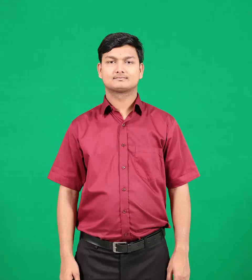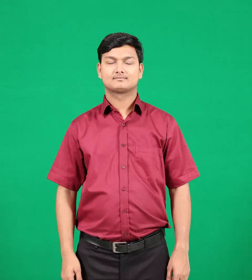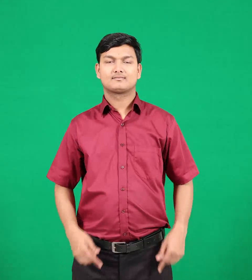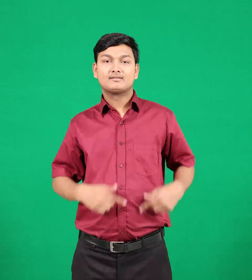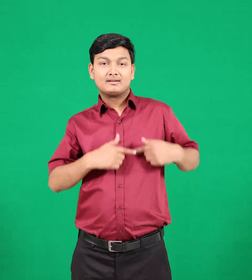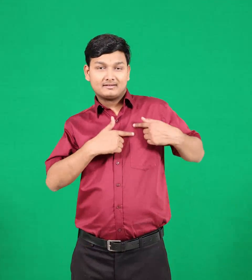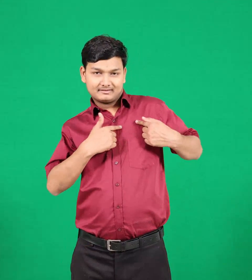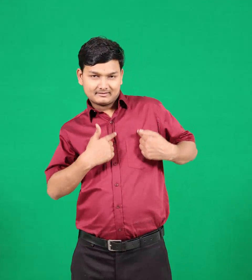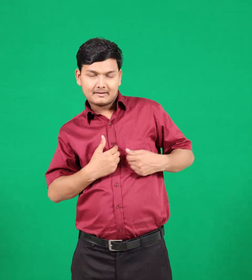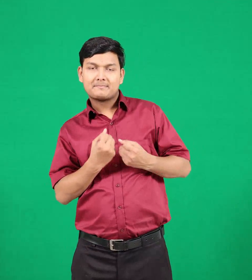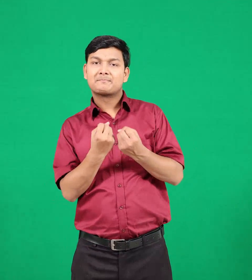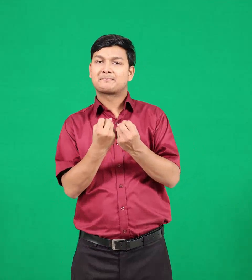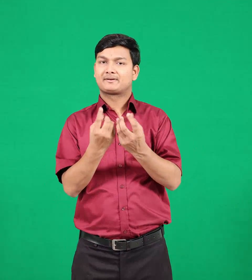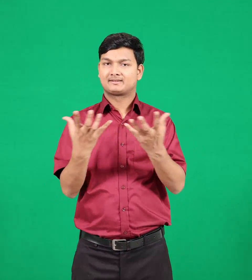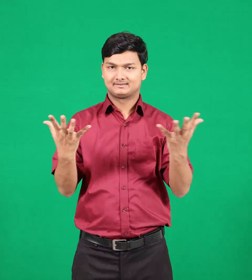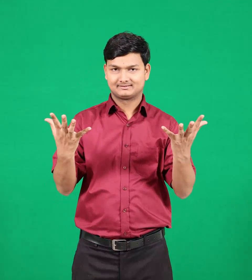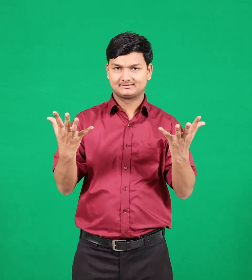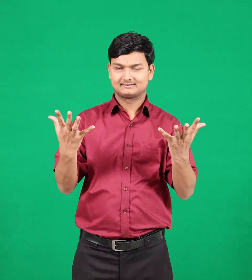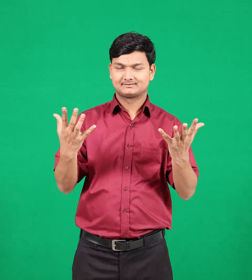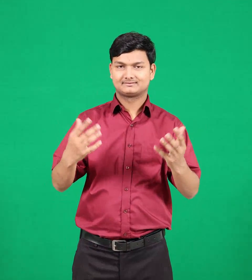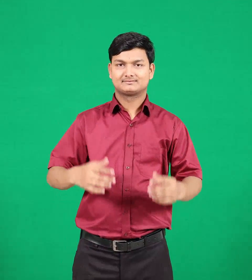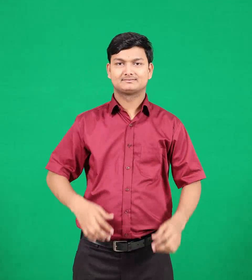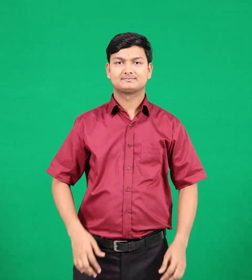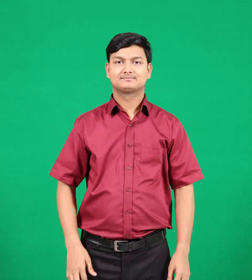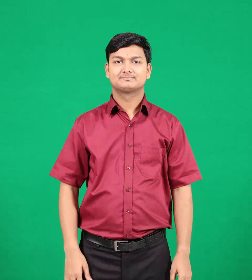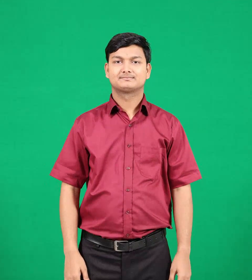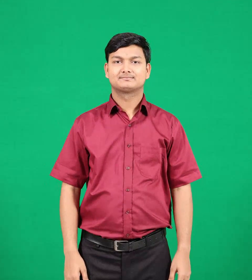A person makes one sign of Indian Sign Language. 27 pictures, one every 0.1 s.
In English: hearts
